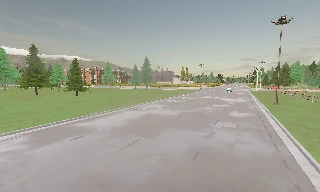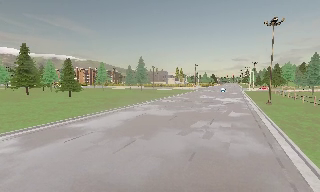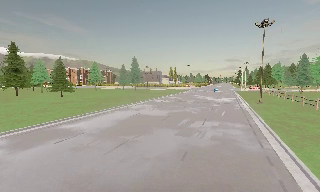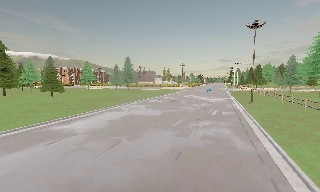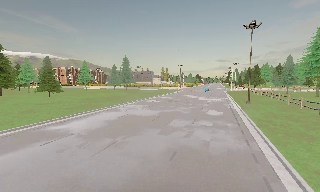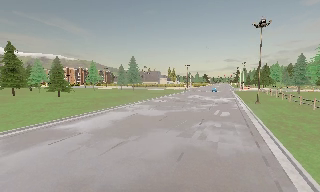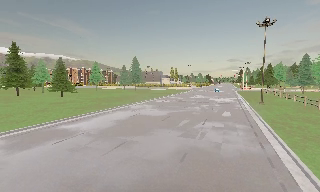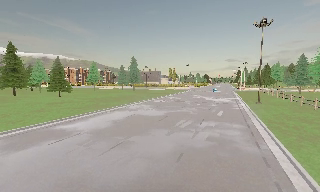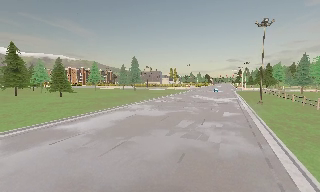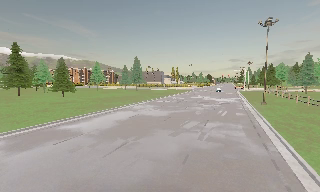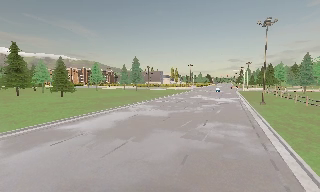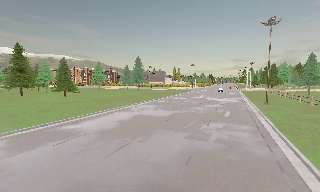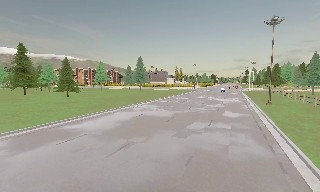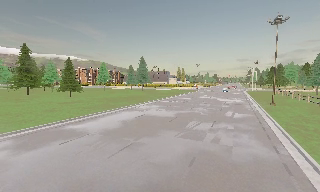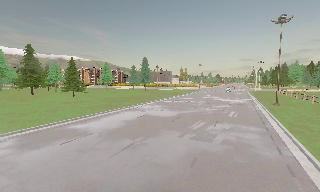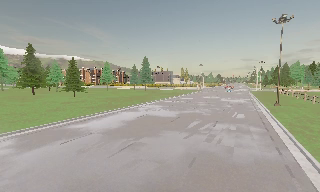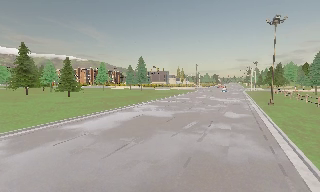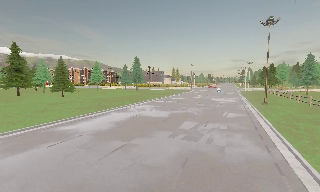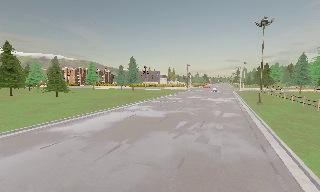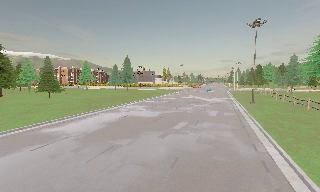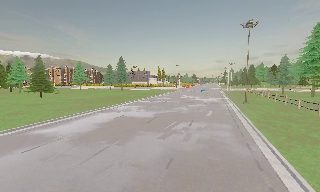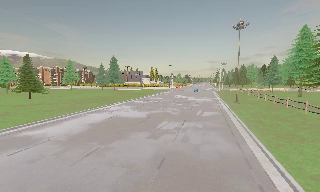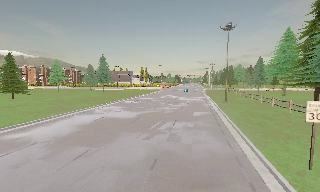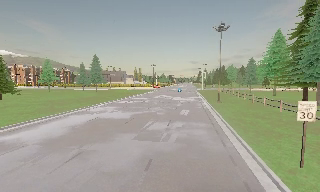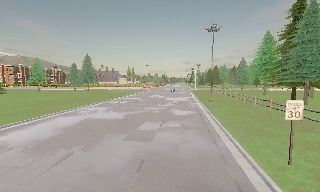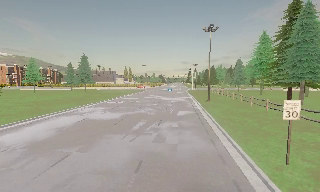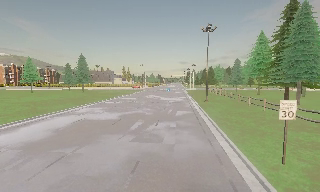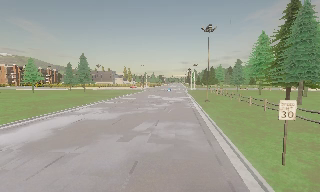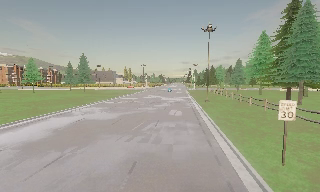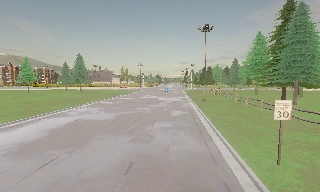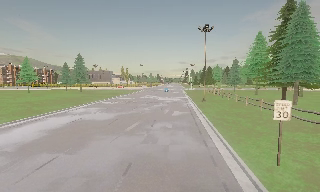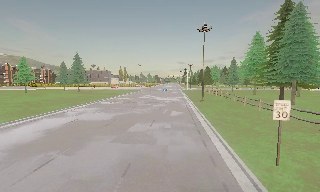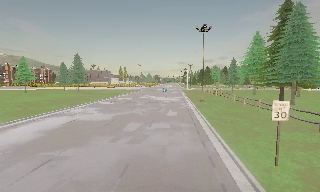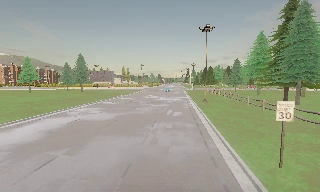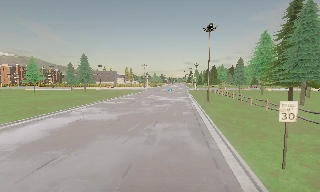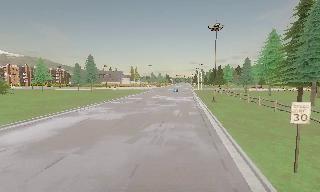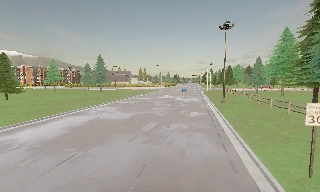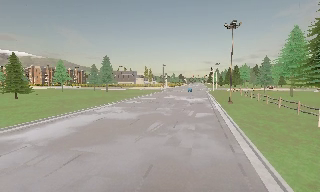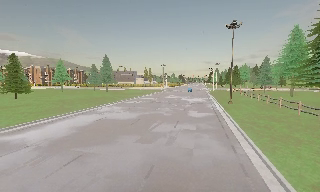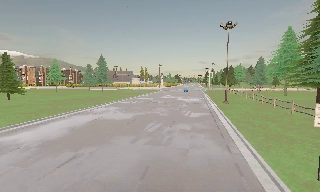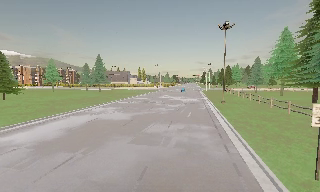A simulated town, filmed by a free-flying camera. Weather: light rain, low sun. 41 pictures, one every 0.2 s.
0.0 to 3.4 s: The camera travels forward, about 0.5 m, so what stands in front looms larger.
3.4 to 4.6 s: The camera swings to its right by about 15 degrees, and the scene slides to the left.
4.6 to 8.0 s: The camera travels forward, about 0.5 m, so what stands in front looms larger.
The film runs forward here.
